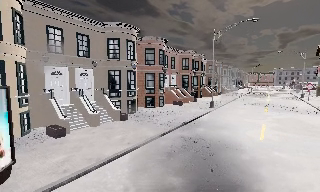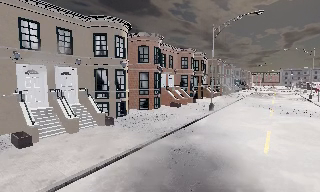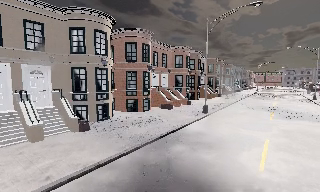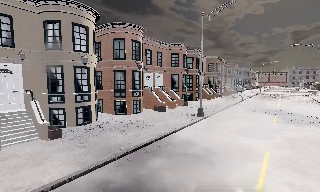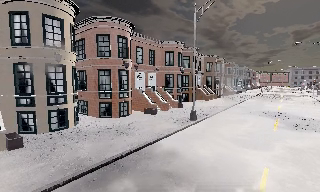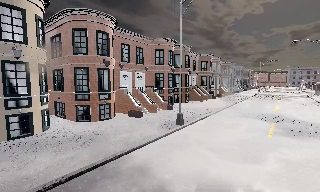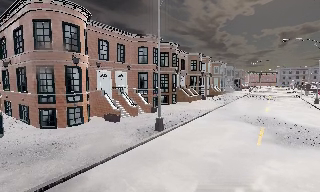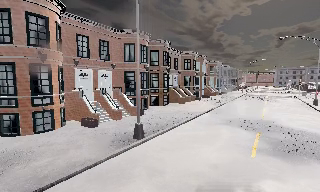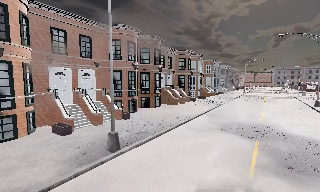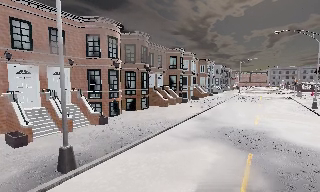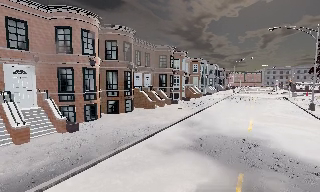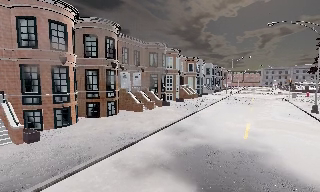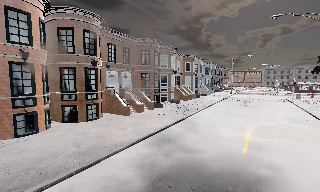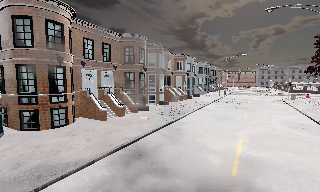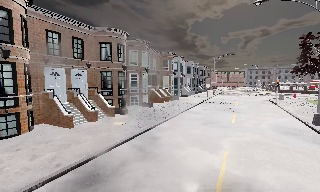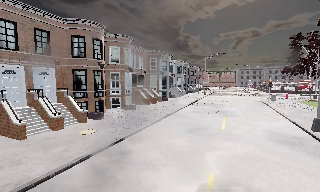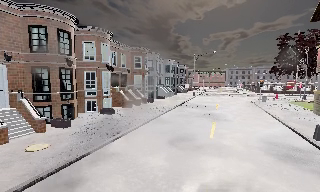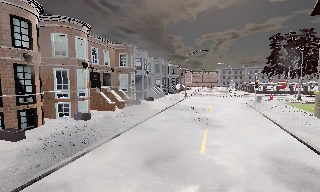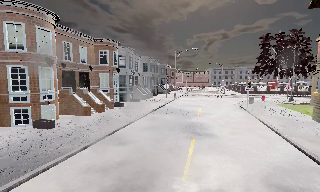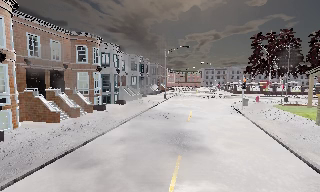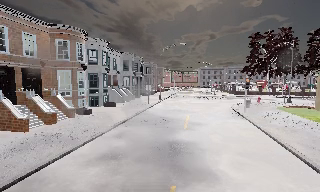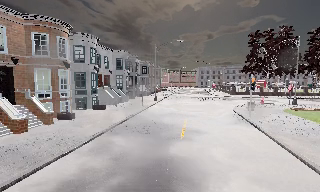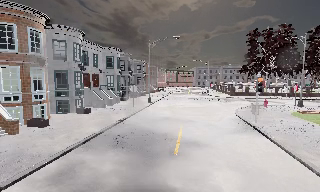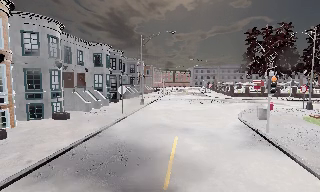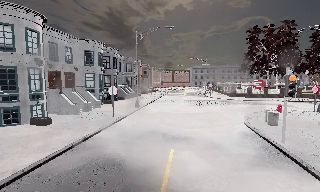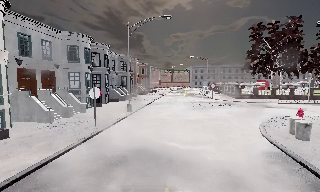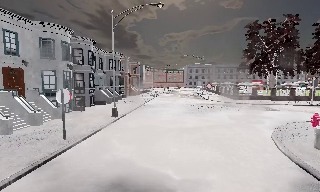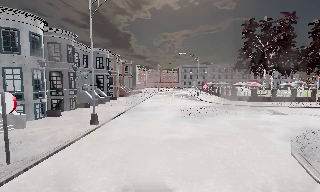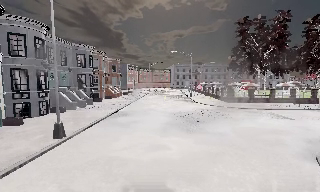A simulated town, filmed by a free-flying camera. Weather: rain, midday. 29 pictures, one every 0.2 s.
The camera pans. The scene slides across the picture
to the left.
The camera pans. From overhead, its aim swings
clockwise.
0.0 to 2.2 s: The camera travels forward and to its right, about 17 m, so what stands in front looms larger.
2.2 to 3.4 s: The camera swings to its right by about 10 degrees, and the scene slides to the left. It travels forward and to its right, about 11 m, so what stands in front looms larger.
3.4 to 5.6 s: The scene slides to the left, as the camera pans about 15 degrees to its right. It travels forward, about 20 m, so what stands in front looms larger.
The film runs forward here.
